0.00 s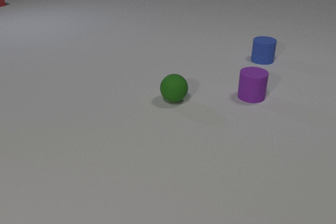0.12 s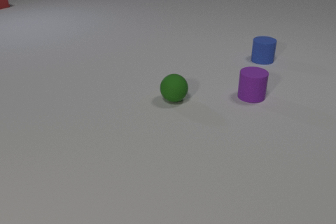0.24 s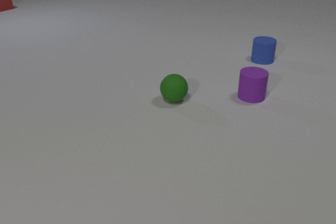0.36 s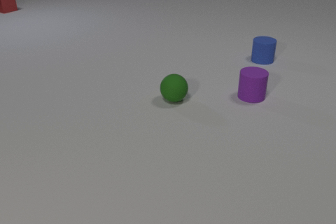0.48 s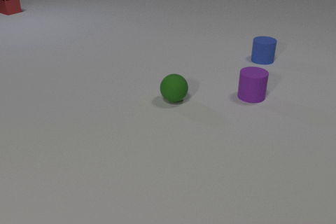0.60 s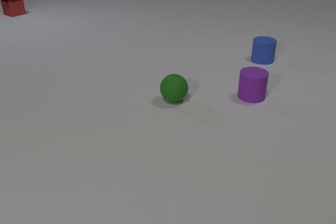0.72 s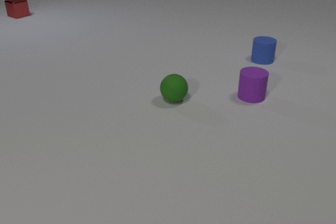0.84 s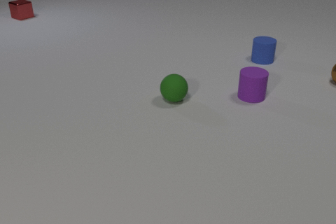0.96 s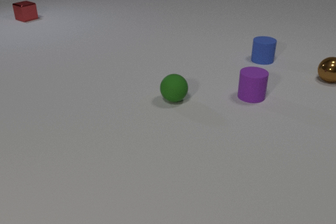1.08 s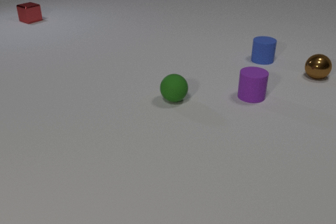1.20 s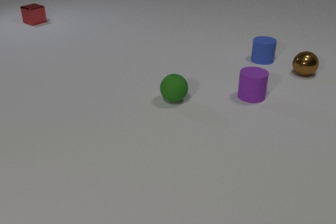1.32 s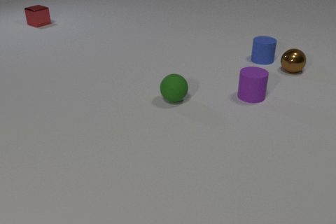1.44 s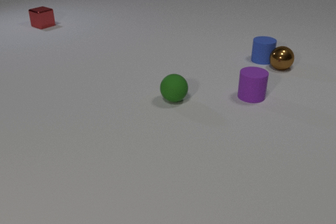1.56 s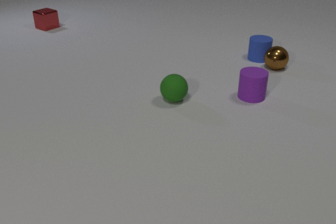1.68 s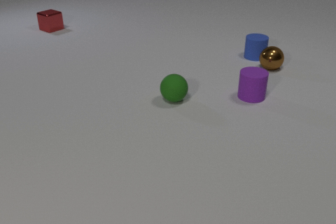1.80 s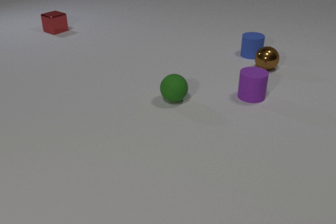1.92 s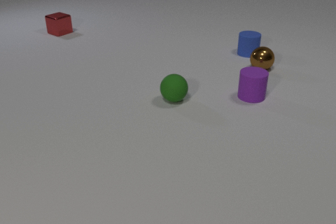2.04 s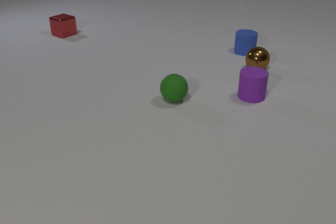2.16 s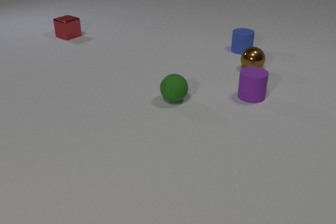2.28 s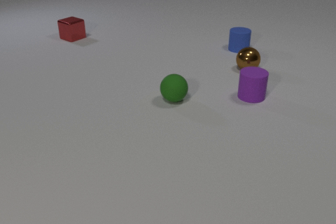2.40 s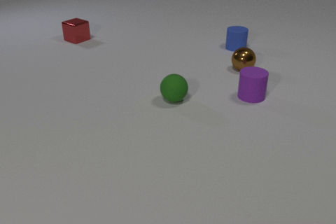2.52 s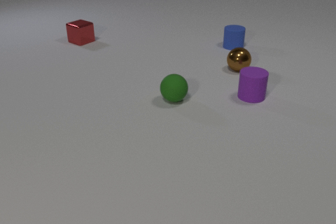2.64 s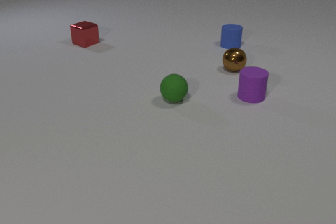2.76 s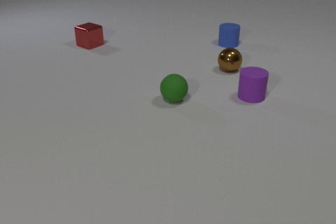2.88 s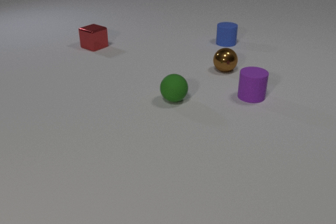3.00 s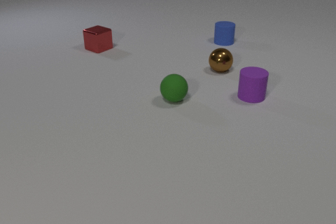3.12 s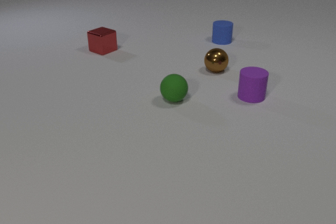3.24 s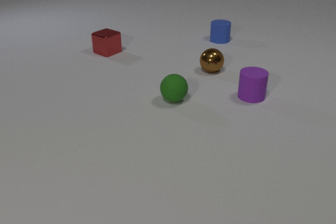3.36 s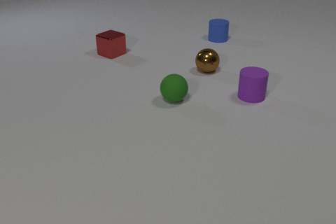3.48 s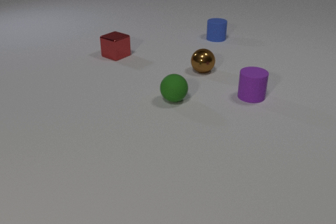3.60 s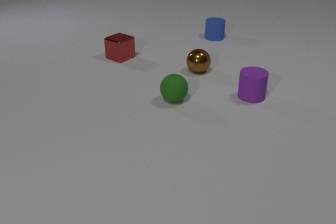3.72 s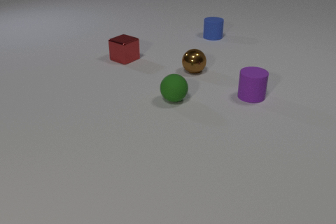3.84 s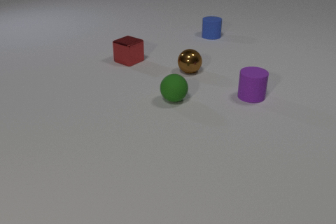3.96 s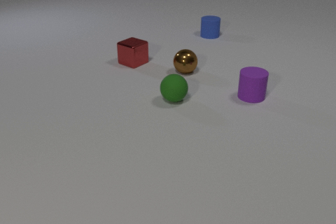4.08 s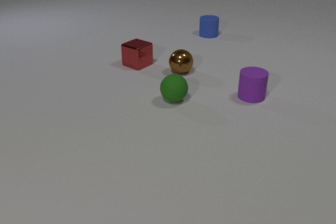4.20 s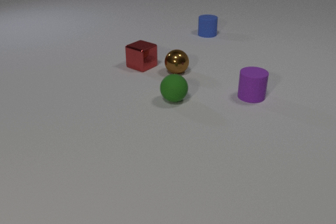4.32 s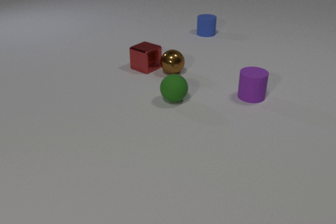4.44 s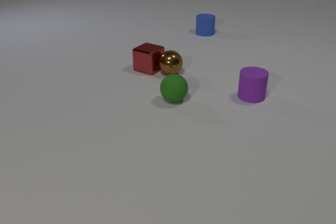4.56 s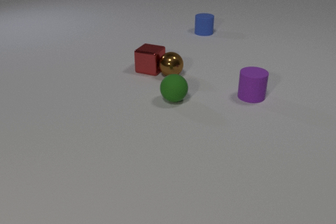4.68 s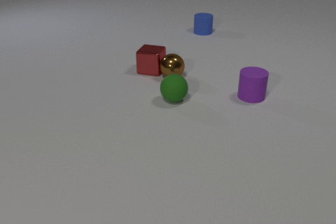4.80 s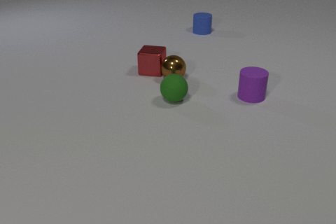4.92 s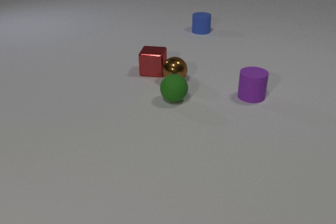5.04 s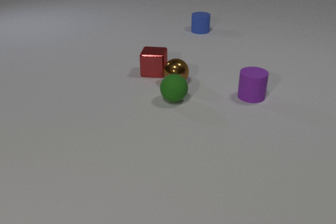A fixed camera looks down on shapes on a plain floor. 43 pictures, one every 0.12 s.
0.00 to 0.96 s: The brown metal sphere comes in at the right edge, rolls to the left. The red metal cube slides toward the camera and to the right.
0.96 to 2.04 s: The brown metal sphere rolls to the left. The blue rubber cylinder slides away from the camera and to the left. The red metal cube slides toward the camera and to the right. The brown metal sphere and the blue rubber cylinder collide.
2.04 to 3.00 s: The brown metal sphere rolls to the left. The blue rubber cylinder slides away from the camera and to the left. The red metal cube slides toward the camera and to the right.
3.00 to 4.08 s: The brown metal sphere rolls to the left. The blue rubber cylinder slides away from the camera and to the left. The red metal cube slides toward the camera and to the right.
4.08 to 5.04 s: The brown metal sphere rolls toward the camera. The blue rubber cylinder slides away from the camera and to the left. The red metal cube slides toward the camera and to the right, spins counterclockwise seen from above by about 30 degrees, its near face sliding to the right. The brown metal sphere and the red metal cube collide.
What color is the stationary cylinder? purple.
What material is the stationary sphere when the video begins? rubber.
How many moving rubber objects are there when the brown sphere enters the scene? 0.
